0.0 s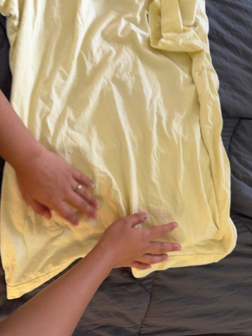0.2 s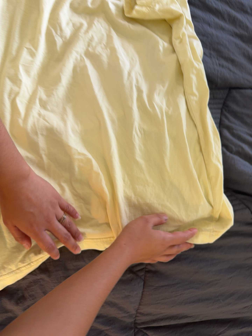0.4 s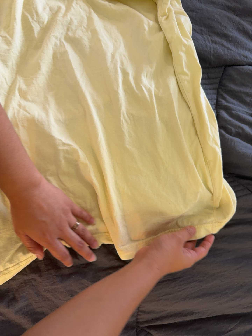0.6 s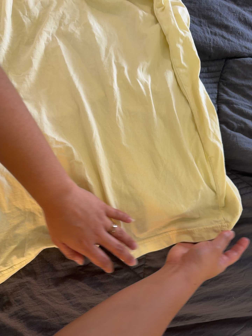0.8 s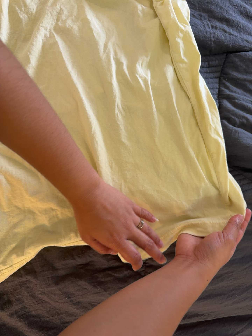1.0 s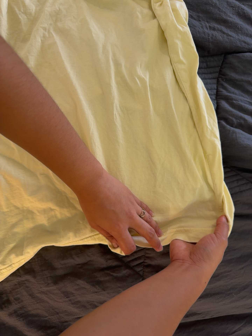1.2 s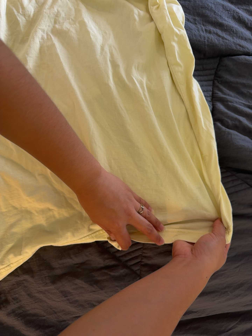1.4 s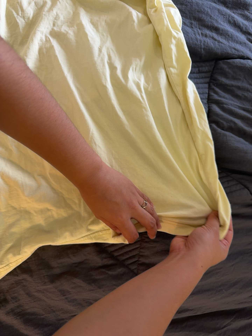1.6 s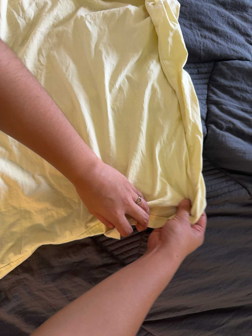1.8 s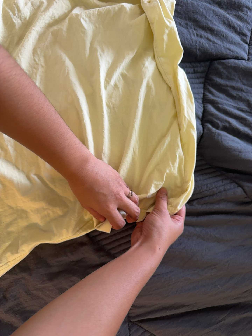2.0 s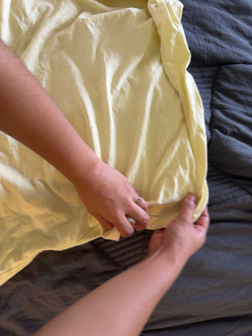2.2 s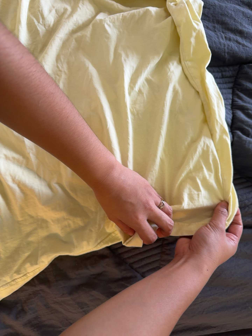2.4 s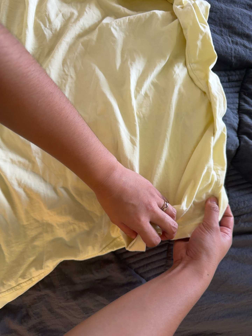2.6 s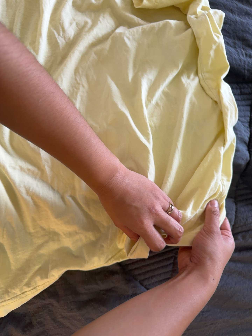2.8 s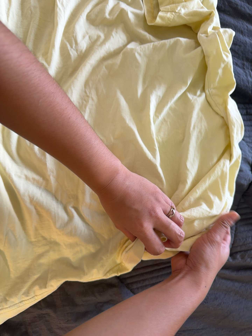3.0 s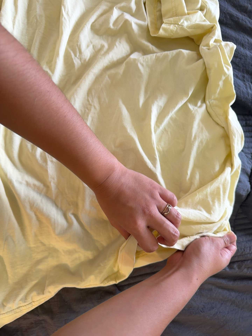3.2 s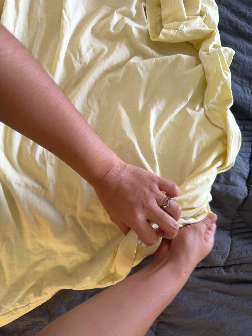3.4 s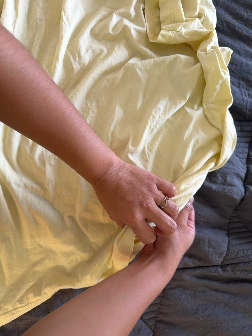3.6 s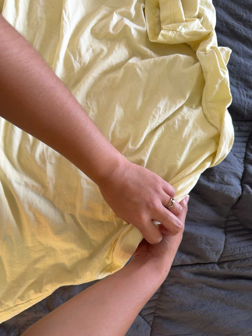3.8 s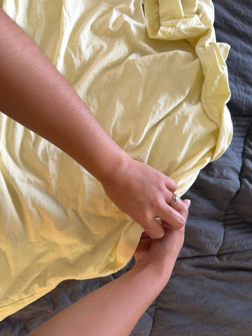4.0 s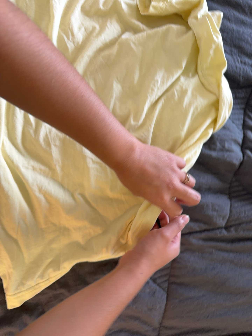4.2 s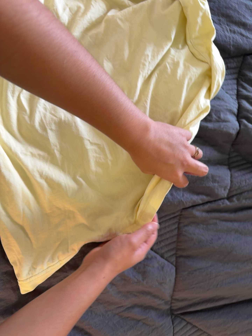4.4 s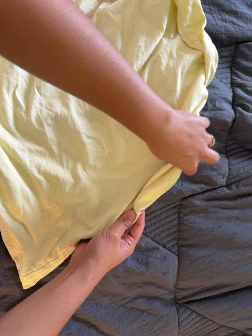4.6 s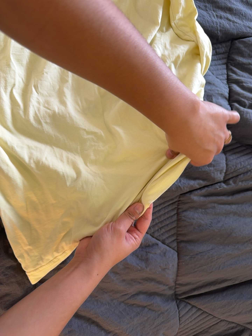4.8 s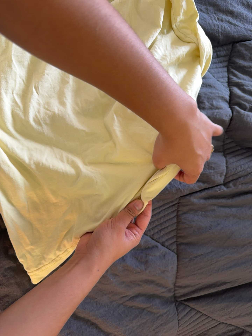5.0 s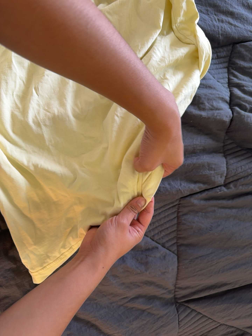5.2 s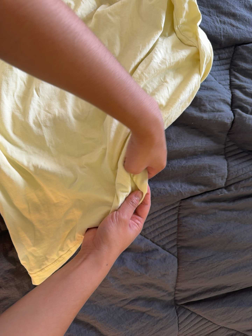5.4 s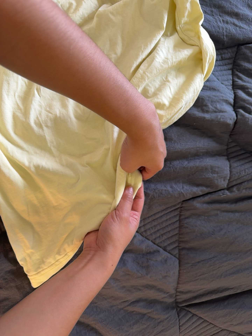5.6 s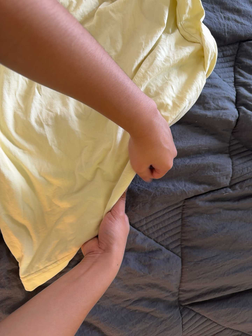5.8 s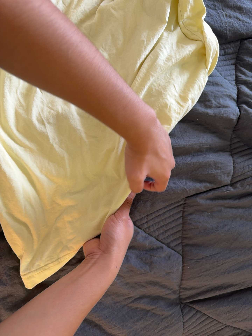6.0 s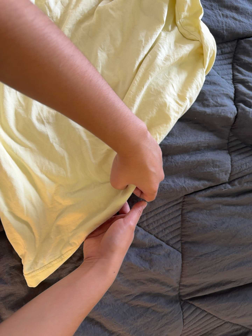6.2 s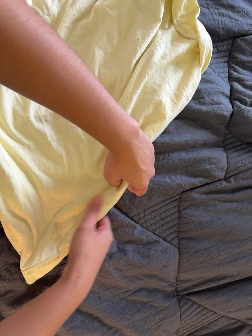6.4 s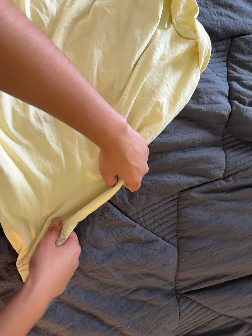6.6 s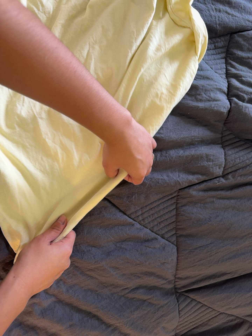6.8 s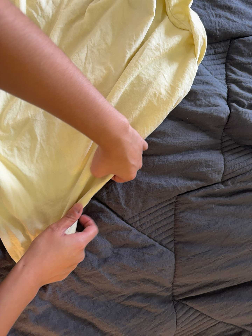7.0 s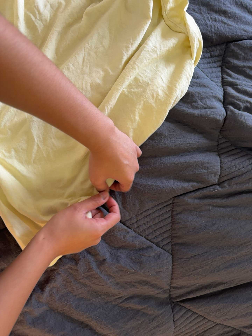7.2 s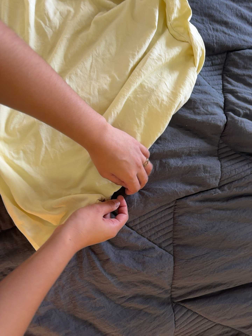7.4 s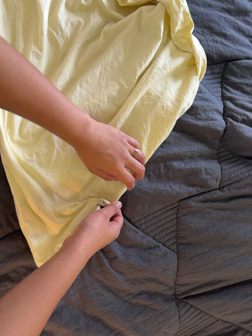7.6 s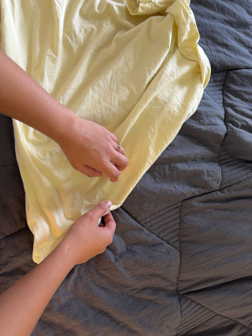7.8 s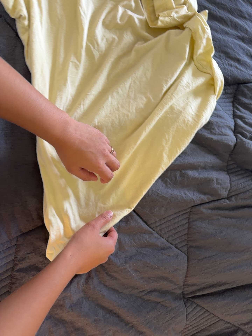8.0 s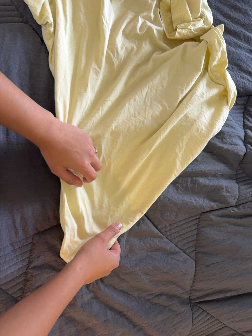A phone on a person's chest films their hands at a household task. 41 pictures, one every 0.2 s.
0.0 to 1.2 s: The camera travels to its right and forward, about 12 cm. It rolls about its line of sight by about 10 degrees, and the scene rotates counterclockwise.
1.2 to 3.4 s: The camera travels toward the top of its view, about 6 cm, so close, fixed things drift downward. It rolls about its line of sight by about 10 degrees, and the scene rotates clockwise.
3.4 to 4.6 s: The camera rolls about its line of sight by about 15 degrees, and the scene rotates counterclockwise.
4.6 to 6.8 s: The camera keeps its place and its aim.
6.8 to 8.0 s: The camera travels to its left and backward, about 14 cm.
The film runs backward here.
